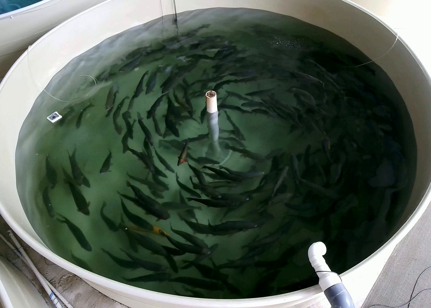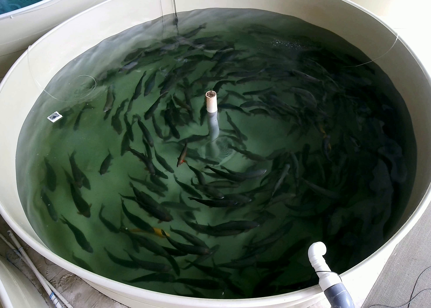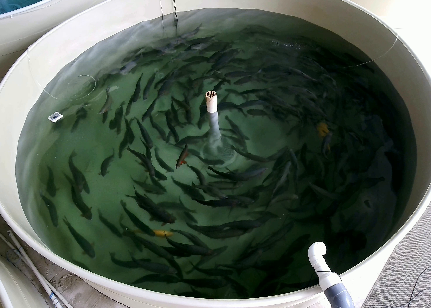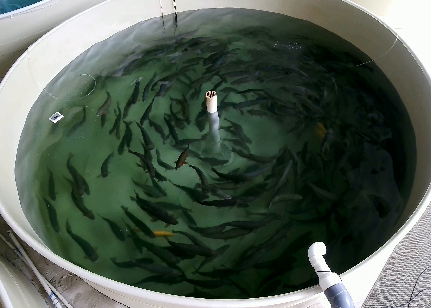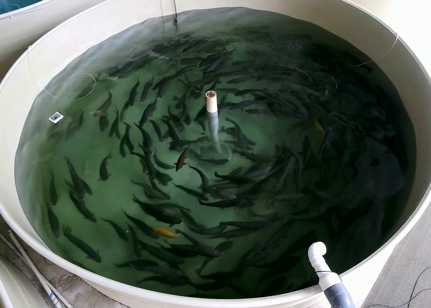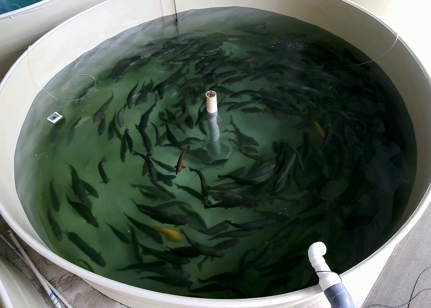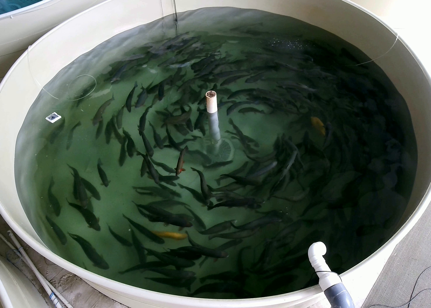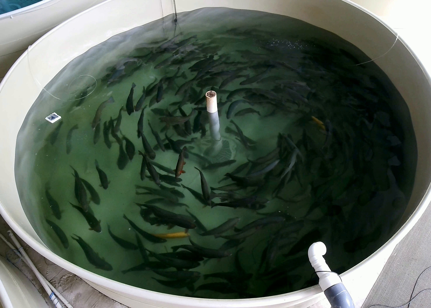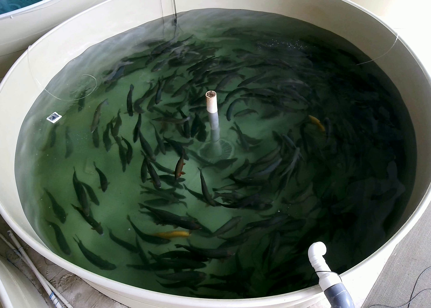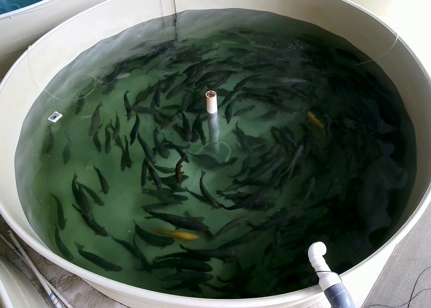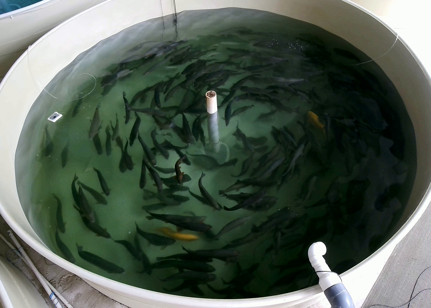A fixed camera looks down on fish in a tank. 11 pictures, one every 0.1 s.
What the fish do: Normal cruising.
